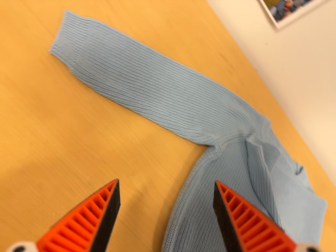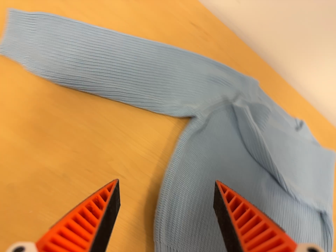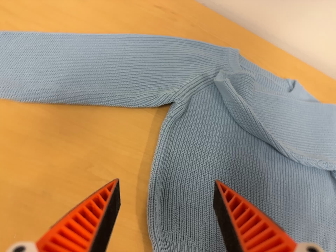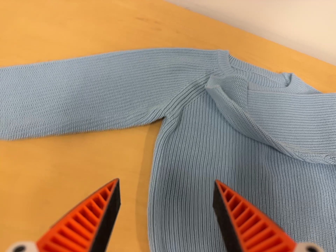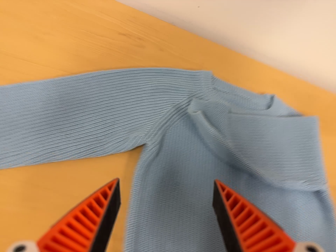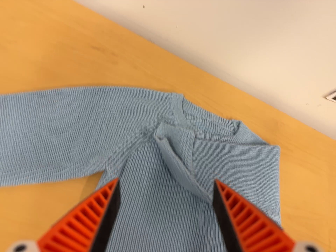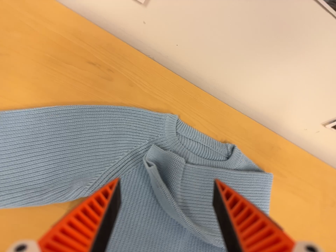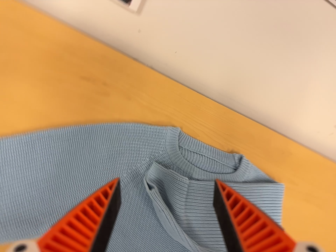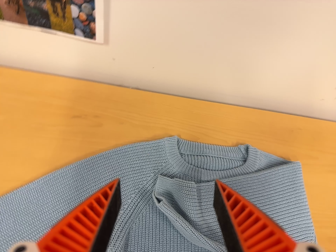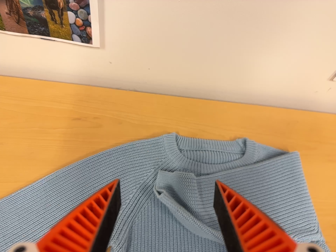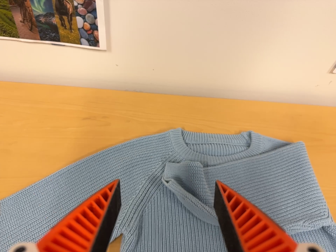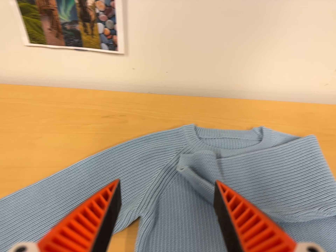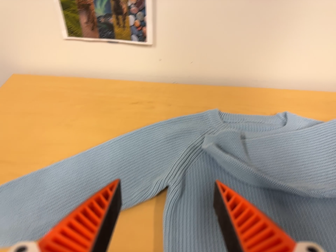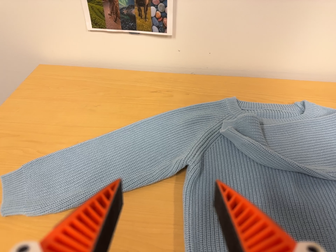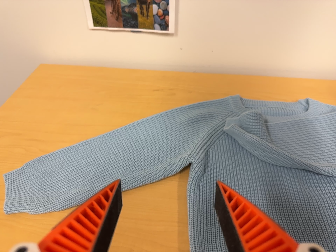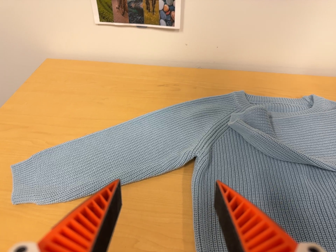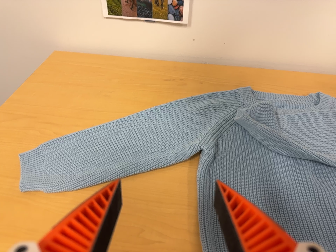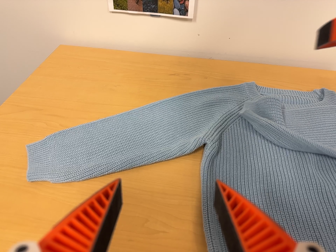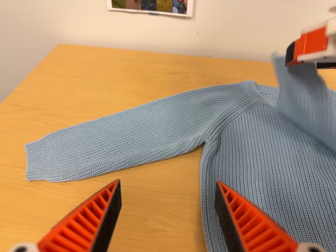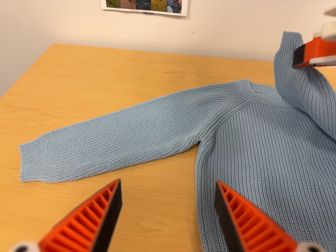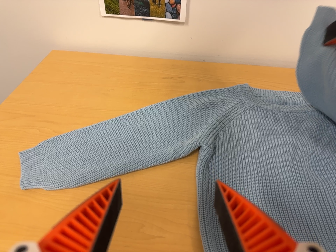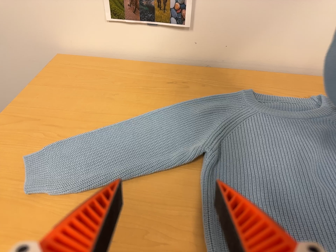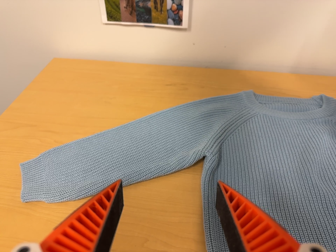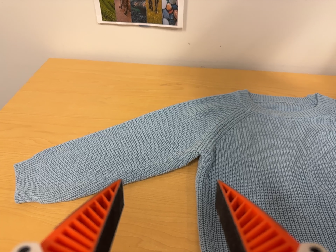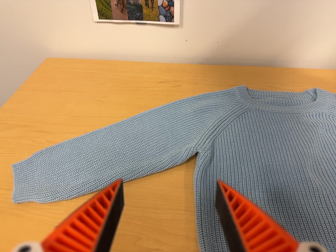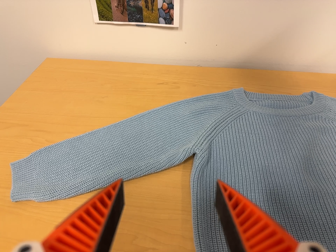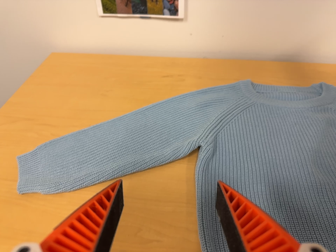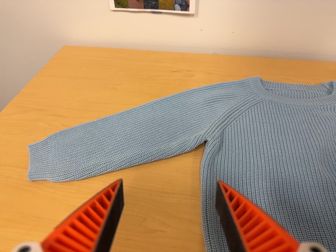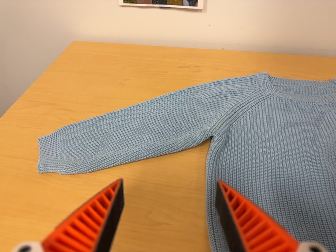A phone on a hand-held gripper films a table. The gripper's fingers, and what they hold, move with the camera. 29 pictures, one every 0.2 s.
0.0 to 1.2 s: The camera travels to its right and toward the top of its view, about 24 cm, so close, fixed things drift to the left. It rolls about its line of sight by about 20 degrees, and the scene rotates counterclockwise.
1.2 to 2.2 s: The camera pans to its left by about 10 degrees. It travels toward the bottom of its view, to its right and backward, about 12 cm. Its aim tips toward the top of its view by about 15 degrees. It rolls about its line of sight by about 25 degrees, and the scene rotates counterclockwise.
2.2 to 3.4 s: The camera travels toward the bottom of its view, about 14 cm, so close, fixed things drift upward.
3.4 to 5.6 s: The camera shifts only a little, or ends up much as it began.
The film runs backward here.
